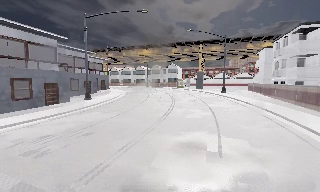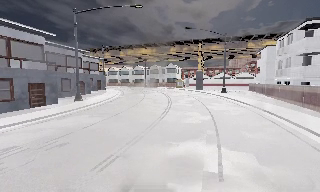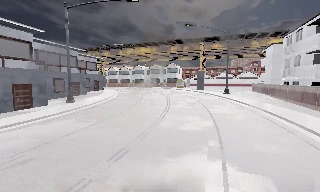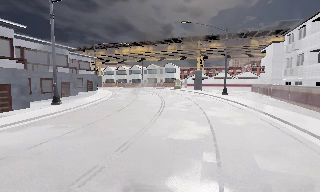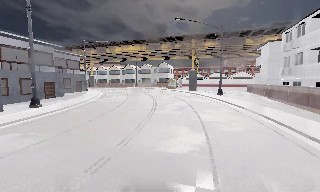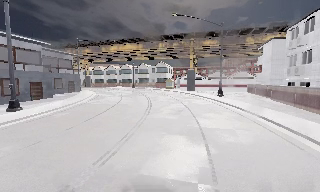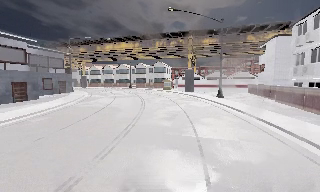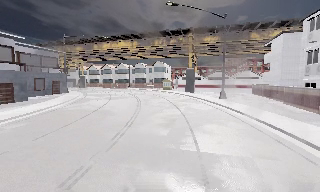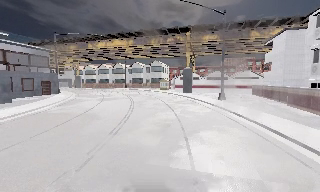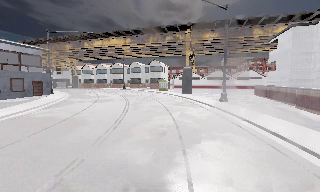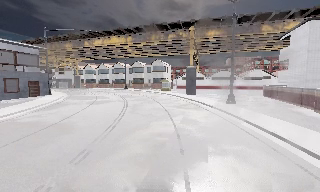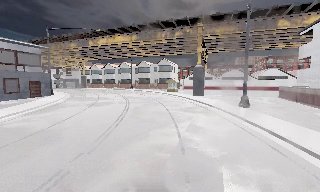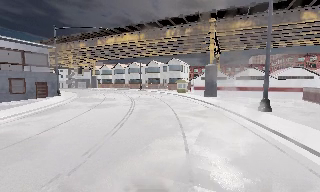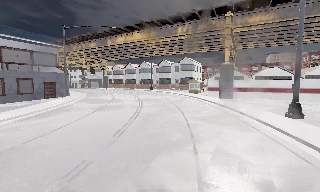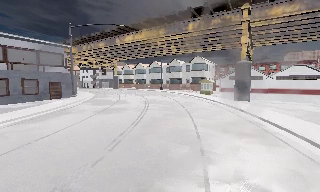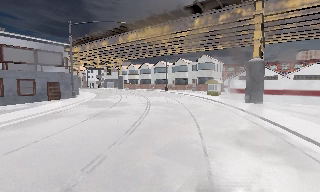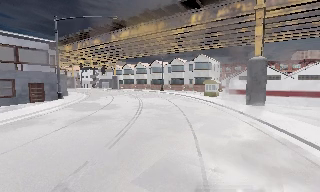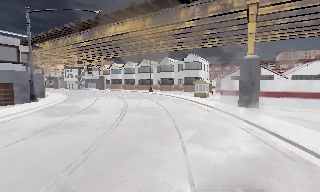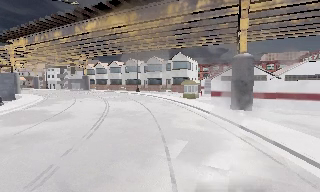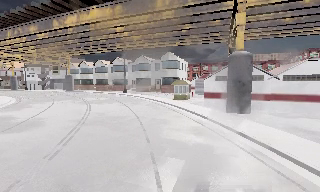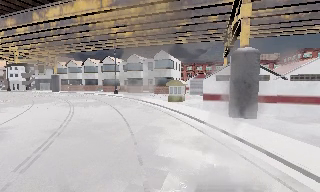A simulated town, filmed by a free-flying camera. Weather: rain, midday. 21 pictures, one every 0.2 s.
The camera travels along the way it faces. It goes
forward.
0.0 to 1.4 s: The camera travels forward, about 10 m, so what stands in front looms larger.
1.4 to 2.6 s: The camera pans to its left, which is counterclockwise from overhead, by about 10 degrees. It travels forward, about 9 m, so what stands in front looms larger.
2.6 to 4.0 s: The camera travels forward, about 11 m, so what stands in front looms larger.
The film runs forward here.
